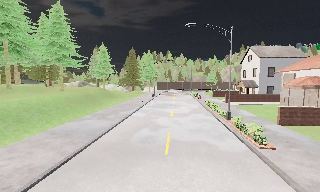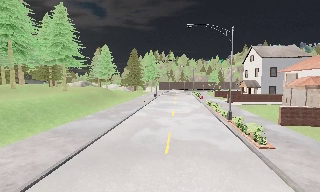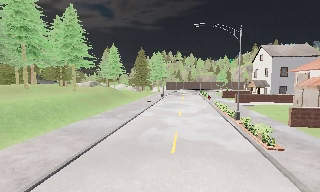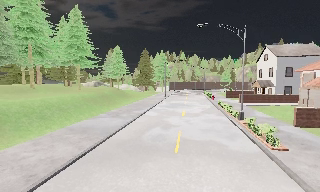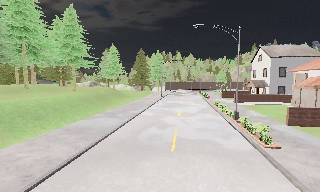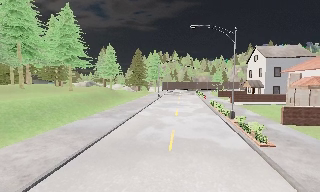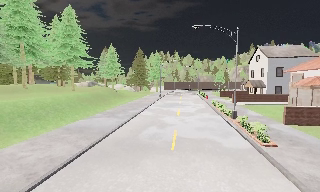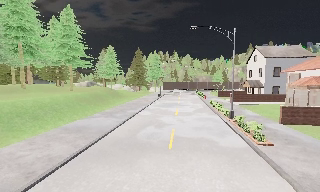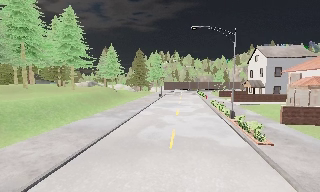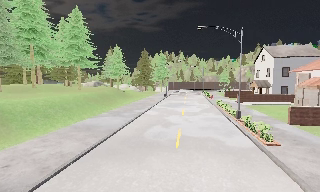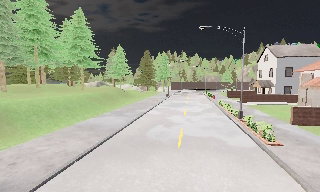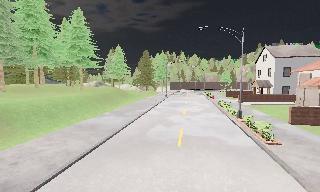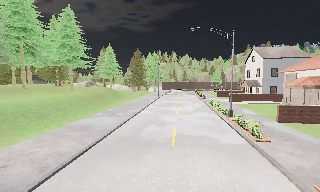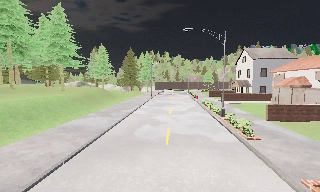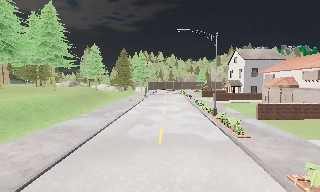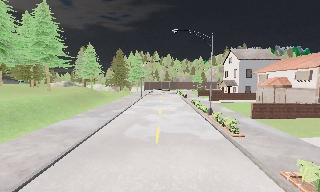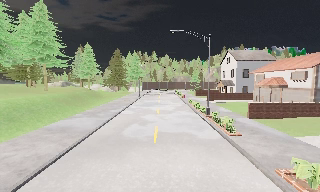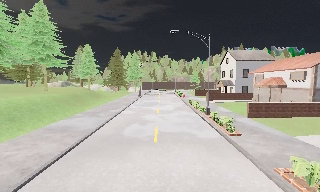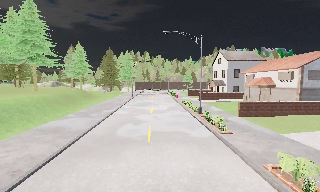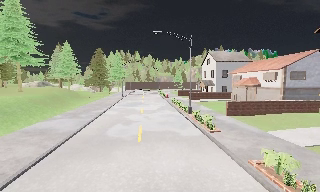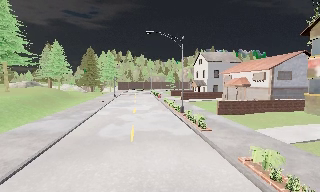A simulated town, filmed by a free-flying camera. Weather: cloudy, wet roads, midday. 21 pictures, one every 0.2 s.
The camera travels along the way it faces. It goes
backward.
0.0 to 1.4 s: The camera travels backward, about 0.5 m, so what stands in front gets smaller.
1.4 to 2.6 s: The camera shifts only a little, or ends up much as it began.
2.6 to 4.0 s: The scene slides to the left, as the camera pans about 15 degrees to its right. It travels backward, about 0.5 m, so what stands in front gets smaller.
The film runs backward here.
